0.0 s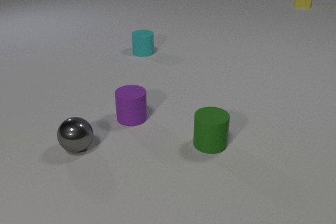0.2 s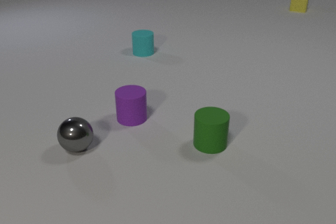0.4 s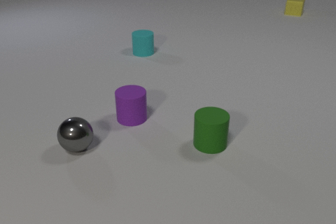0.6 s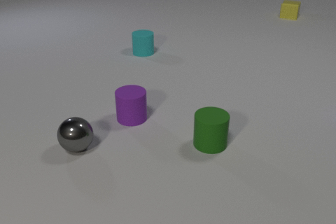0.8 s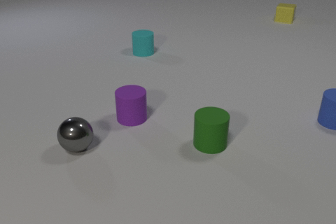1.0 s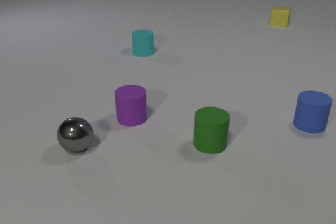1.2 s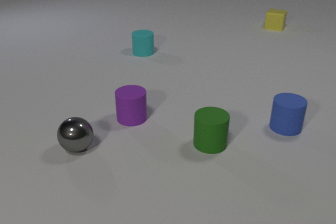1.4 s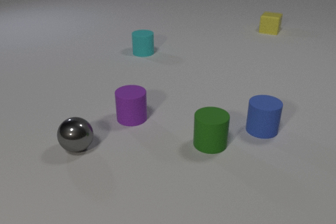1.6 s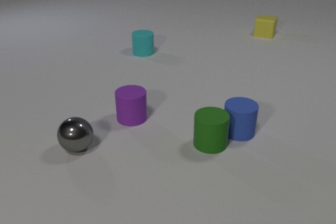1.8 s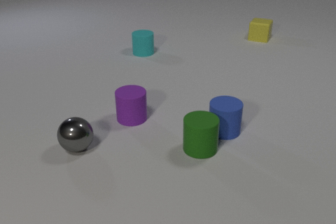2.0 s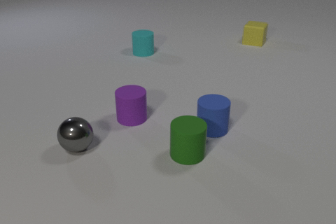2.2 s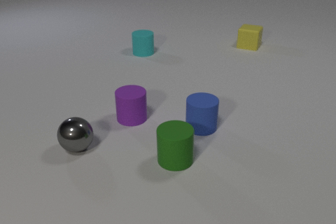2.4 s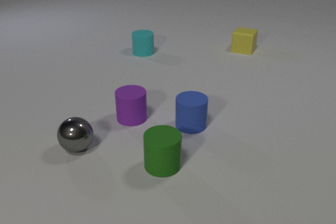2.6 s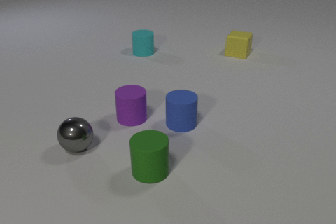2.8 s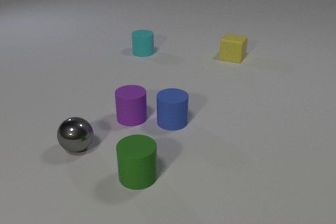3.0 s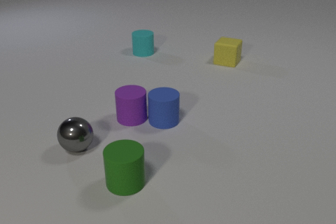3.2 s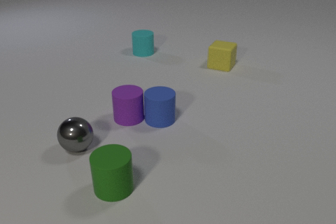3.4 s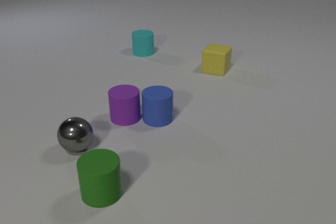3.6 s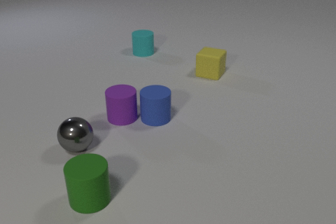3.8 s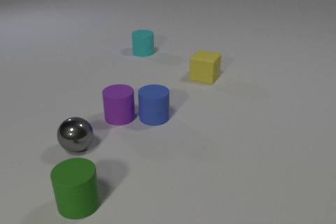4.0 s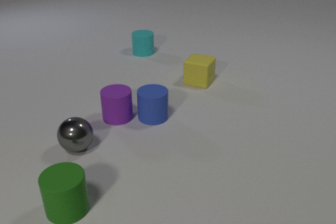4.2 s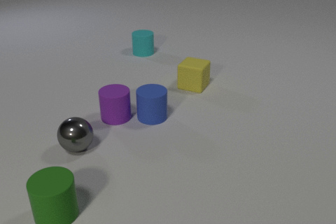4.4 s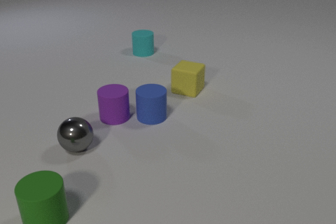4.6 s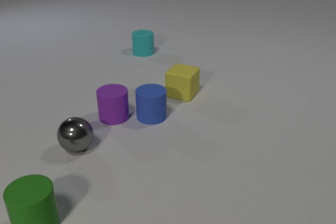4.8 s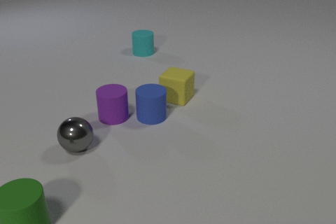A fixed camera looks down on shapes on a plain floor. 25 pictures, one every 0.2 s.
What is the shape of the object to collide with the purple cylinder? cylinder.
How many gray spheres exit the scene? 0.
How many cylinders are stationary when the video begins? 3.
0.0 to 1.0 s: The blue rubber cylinder comes in at the right edge, slides to the left and toward the camera. The yellow rubber cube slides toward the camera.
1.0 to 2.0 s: The blue rubber cylinder slides to the left. The green rubber cylinder slides to the left and toward the camera. The yellow rubber cube slides toward the camera. The blue rubber cylinder and the green rubber cylinder collide.
2.0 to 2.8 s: The blue rubber cylinder slides to the left. The green rubber cylinder slides to the left and toward the camera. The yellow rubber cube slides toward the camera and to the left.
2.8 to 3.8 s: The blue rubber cylinder slides to the left and away from the camera. The green rubber cylinder slides to the left and toward the camera. The purple rubber cylinder slides to the left. The yellow rubber cube slides toward the camera and to the left. The blue rubber cylinder and the purple rubber cylinder collide.
3.8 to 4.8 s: The green rubber cylinder slides to the left. The purple rubber cylinder slides to the left. The yellow rubber cube slides toward the camera and to the left.
